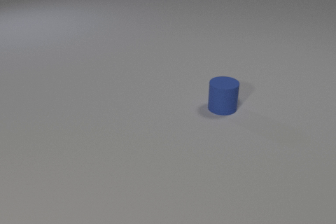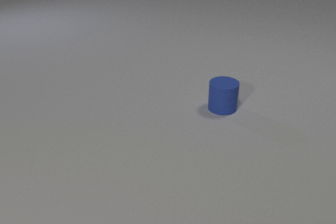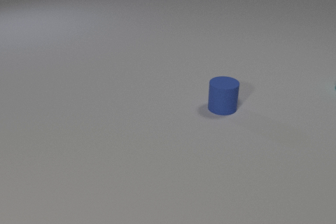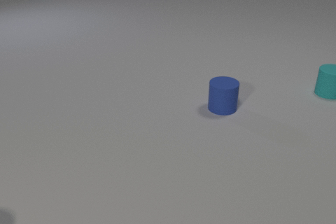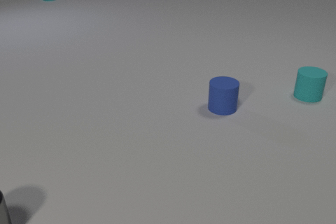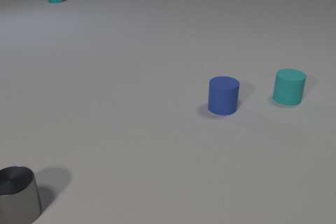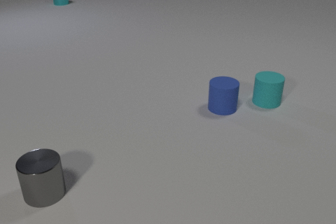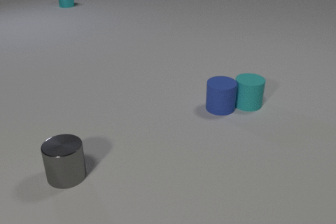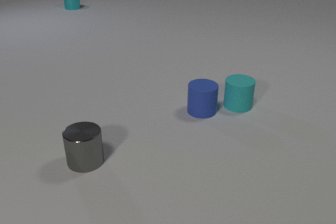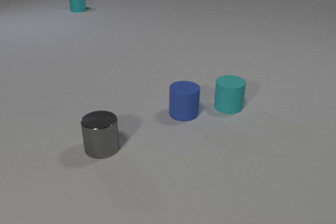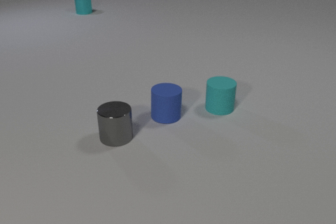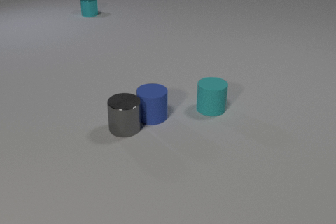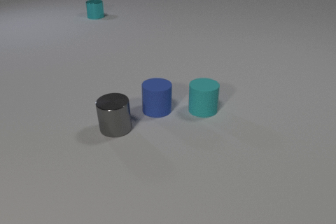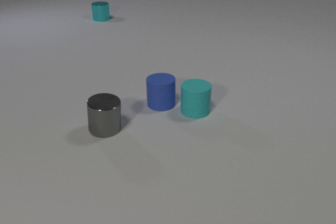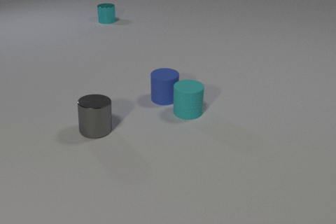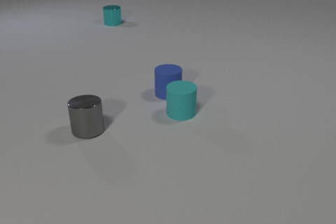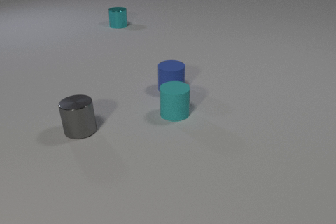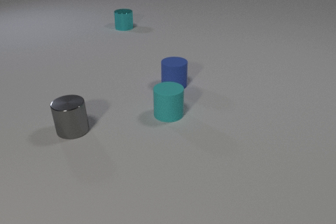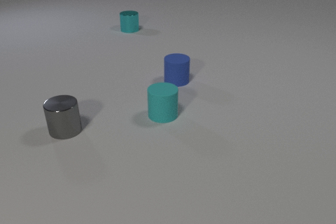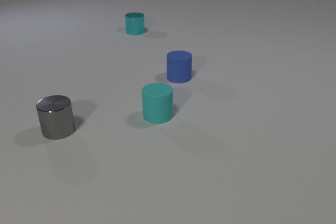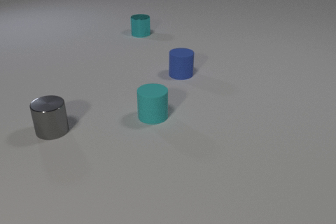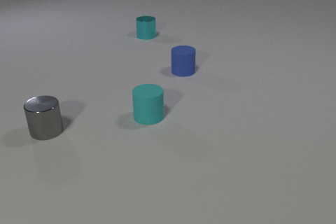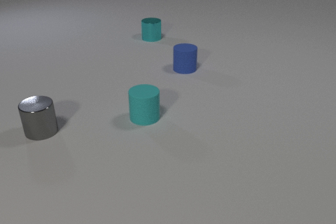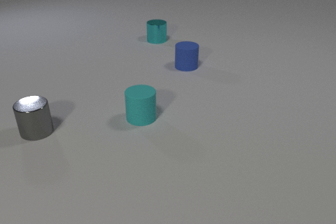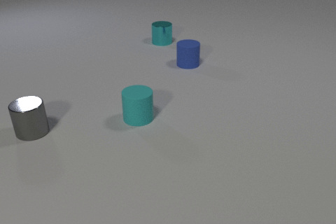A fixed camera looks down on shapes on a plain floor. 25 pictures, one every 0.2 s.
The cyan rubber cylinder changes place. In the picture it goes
to the left.
The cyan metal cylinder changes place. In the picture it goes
toward the camera.
0.0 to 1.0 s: The cyan rubber cylinder comes in at the right edge, slides to the left and toward the camera. The gray metal cylinder comes in at the left edge, slides to the right and away from the camera. The cyan metal cylinder comes in at the top edge, slides toward the camera and to the right.
1.0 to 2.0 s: The cyan rubber cylinder slides to the left and toward the camera. The blue rubber cylinder slides to the left. The gray metal cylinder slides away from the camera and to the right. The cyan metal cylinder slides toward the camera and to the right. The cyan rubber cylinder and the blue rubber cylinder collide.
2.0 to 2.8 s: The cyan rubber cylinder slides to the left. The blue rubber cylinder slides away from the camera. The gray metal cylinder slides to the left and away from the camera. The cyan metal cylinder slides toward the camera and to the right. The blue rubber cylinder and the gray metal cylinder collide.
2.8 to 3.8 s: The cyan rubber cylinder slides to the left. The blue rubber cylinder slides away from the camera. The gray metal cylinder slides to the left. The cyan metal cylinder slides toward the camera and to the right.
3.8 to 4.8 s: The cyan rubber cylinder slides to the left. The blue rubber cylinder slides away from the camera. The gray metal cylinder slides to the left. The cyan metal cylinder slides toward the camera and to the right.
What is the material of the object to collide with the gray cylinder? rubber.
How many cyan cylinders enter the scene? 2.
What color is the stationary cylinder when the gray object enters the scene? blue.
